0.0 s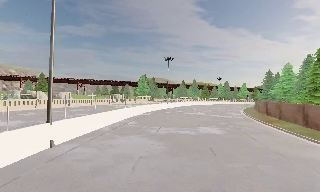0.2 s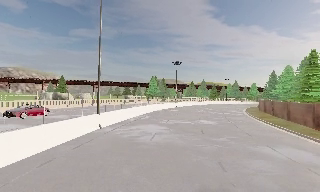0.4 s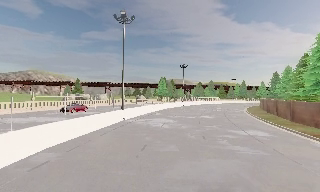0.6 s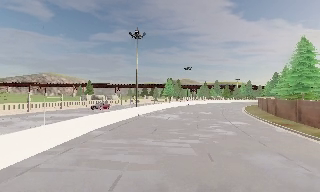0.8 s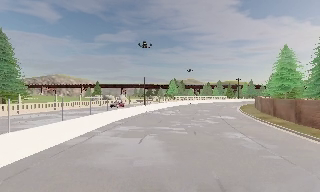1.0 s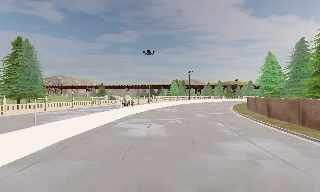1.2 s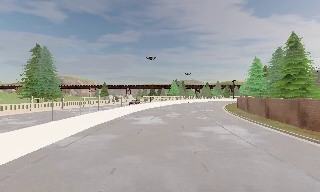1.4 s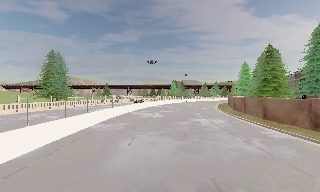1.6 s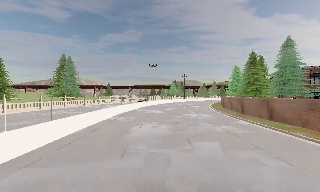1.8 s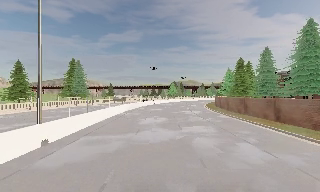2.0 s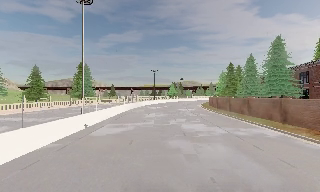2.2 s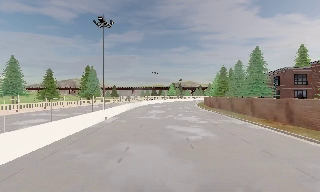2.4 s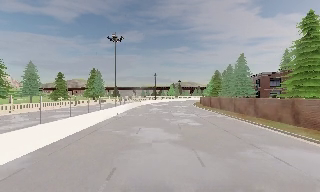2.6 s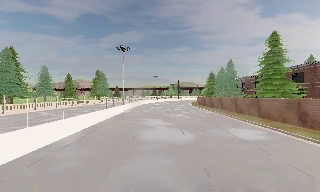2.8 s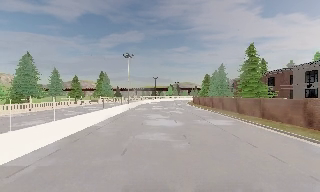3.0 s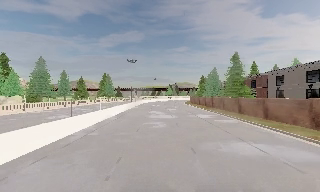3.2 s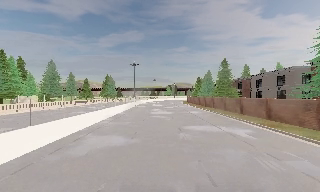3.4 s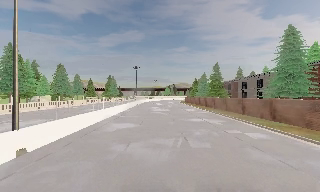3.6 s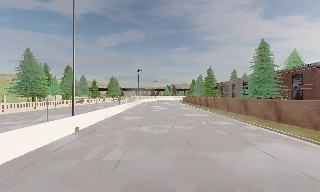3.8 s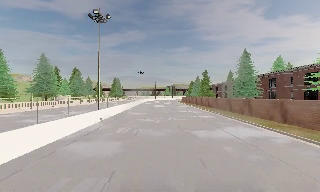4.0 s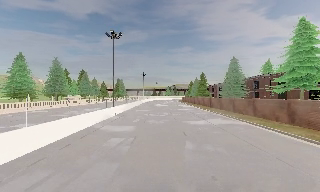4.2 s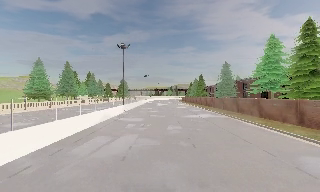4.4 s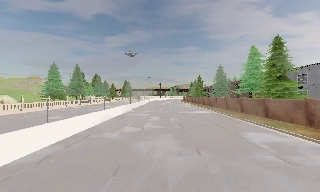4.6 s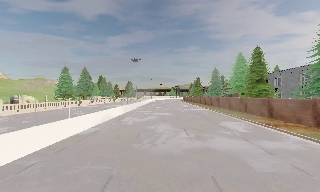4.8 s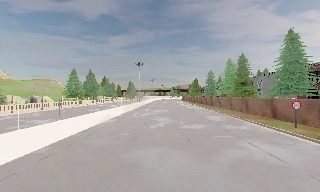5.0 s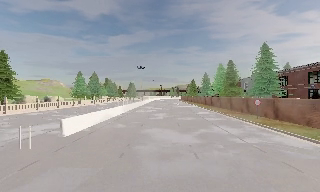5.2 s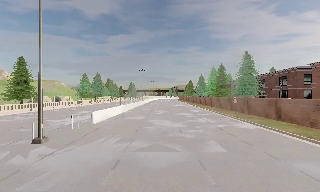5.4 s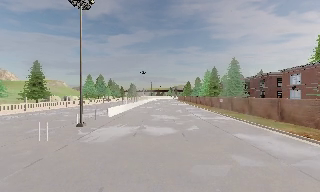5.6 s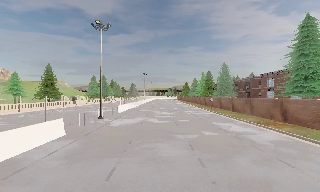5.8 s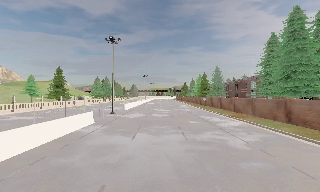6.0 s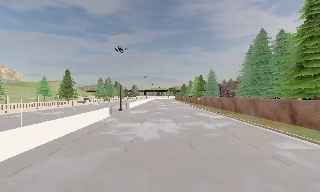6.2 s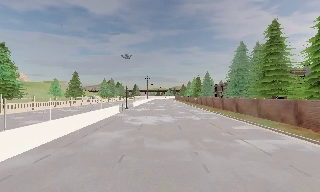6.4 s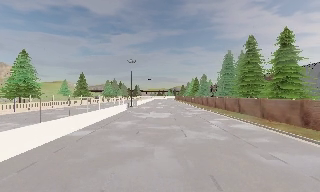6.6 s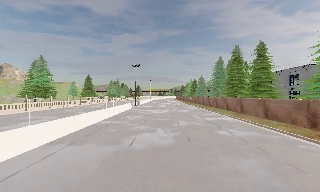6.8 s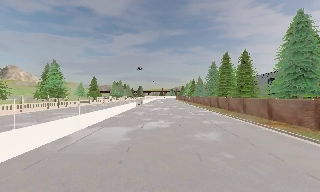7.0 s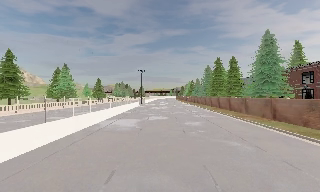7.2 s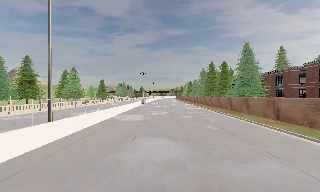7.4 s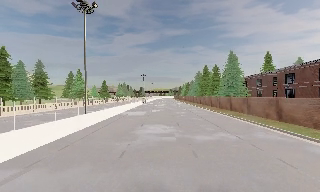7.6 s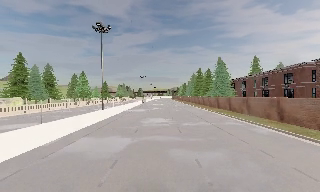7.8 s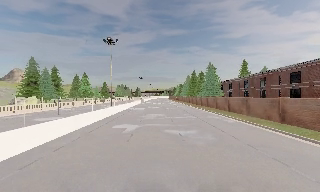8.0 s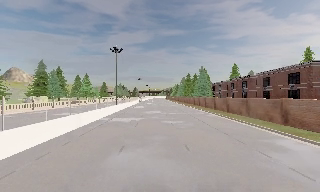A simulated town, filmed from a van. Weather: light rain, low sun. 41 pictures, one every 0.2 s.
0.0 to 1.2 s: The scene slides to the right, as the camera pans about 10 degrees to its left. It travels backward, about 30 m, so what stands in front gets smaller.
1.2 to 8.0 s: The camera travels backward, about 175 m, so what stands in front gets smaller.
The film runs backward here.
